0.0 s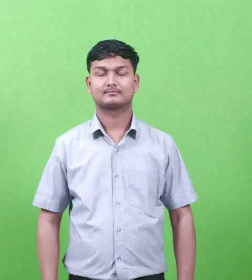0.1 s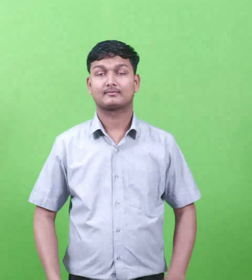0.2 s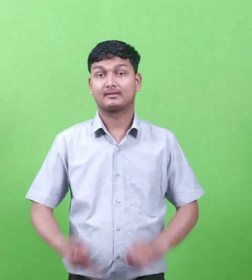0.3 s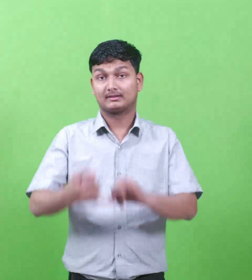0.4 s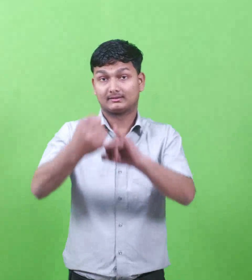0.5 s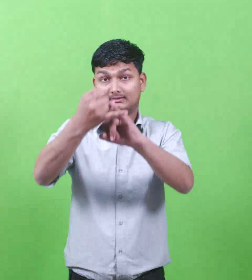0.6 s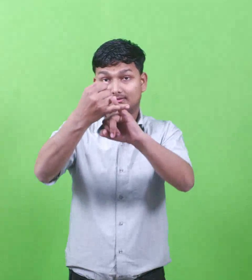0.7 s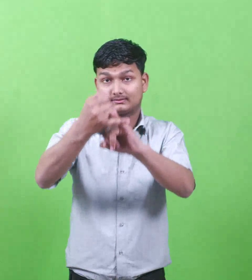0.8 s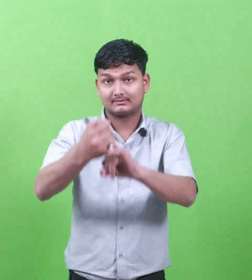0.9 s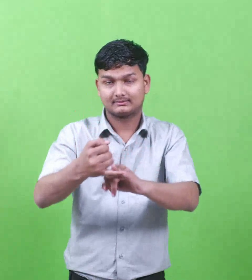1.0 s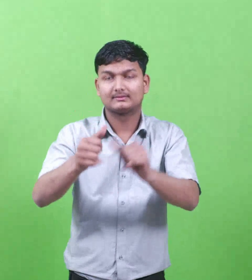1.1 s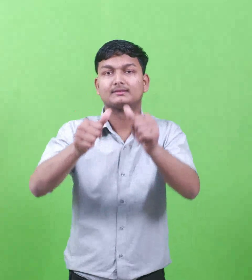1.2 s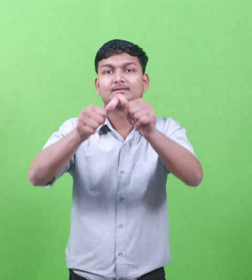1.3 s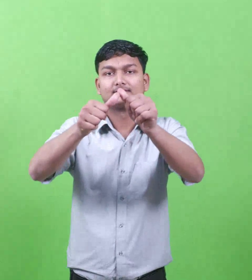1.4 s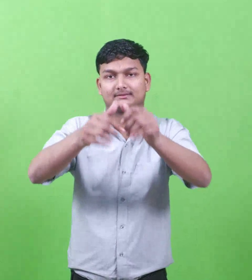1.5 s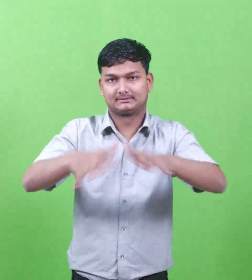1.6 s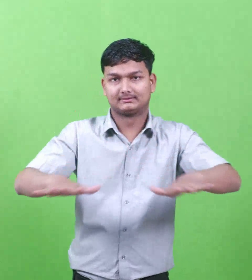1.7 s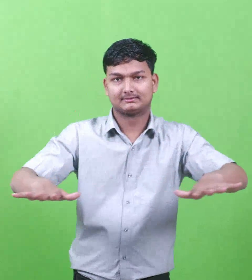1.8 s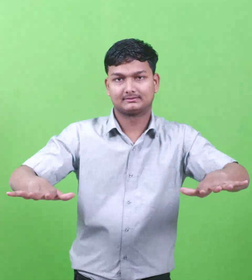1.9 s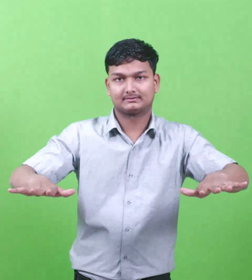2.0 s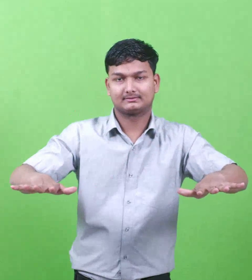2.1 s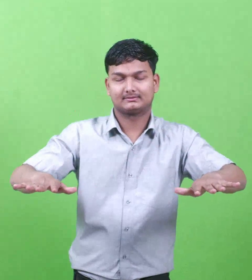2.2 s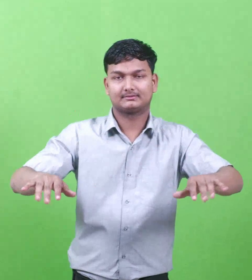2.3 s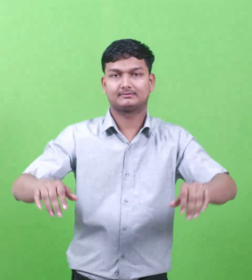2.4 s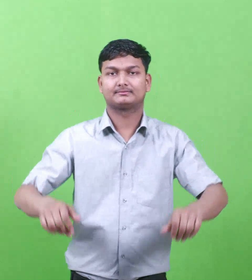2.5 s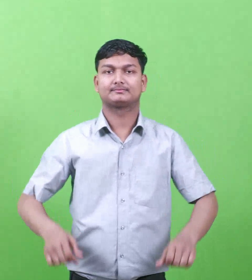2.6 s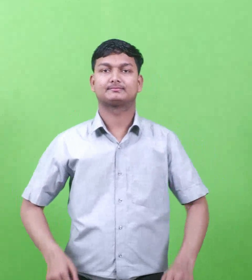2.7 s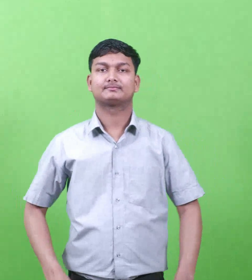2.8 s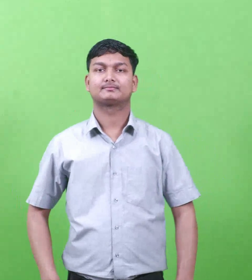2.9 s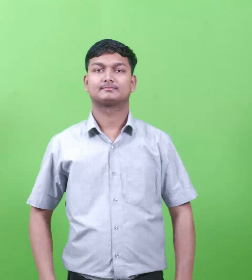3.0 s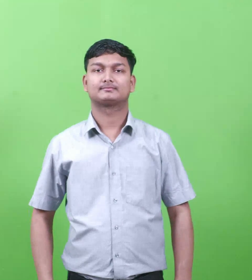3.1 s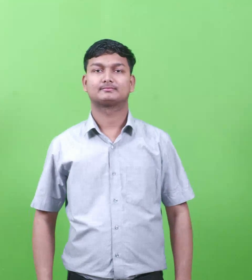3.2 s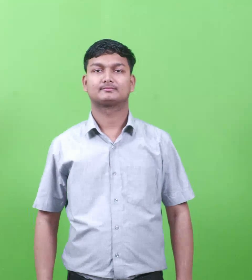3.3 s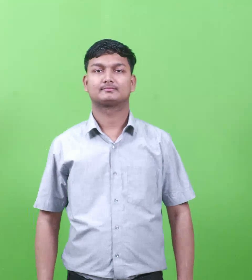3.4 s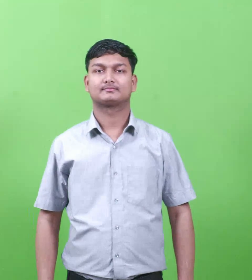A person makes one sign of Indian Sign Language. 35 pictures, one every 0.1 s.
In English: negev
